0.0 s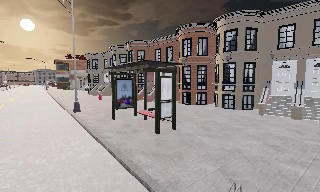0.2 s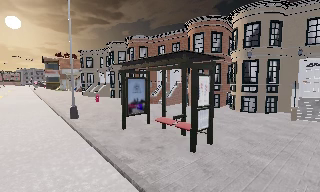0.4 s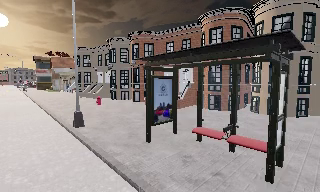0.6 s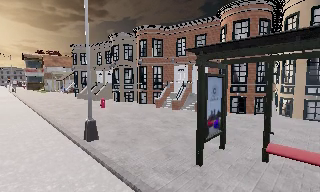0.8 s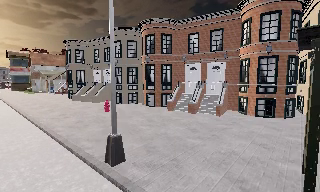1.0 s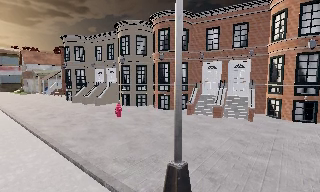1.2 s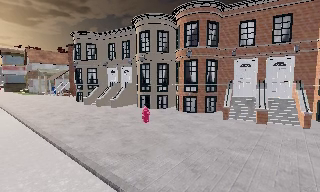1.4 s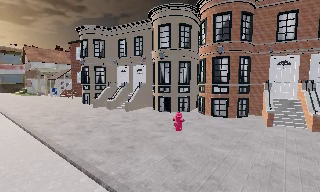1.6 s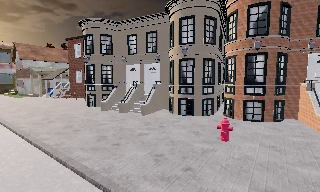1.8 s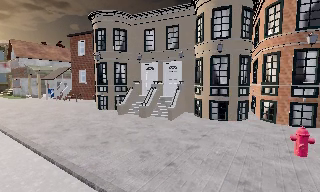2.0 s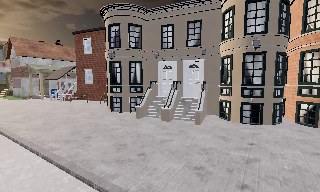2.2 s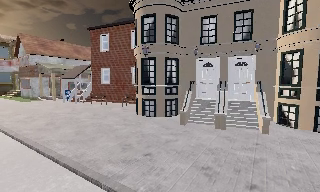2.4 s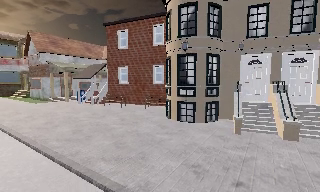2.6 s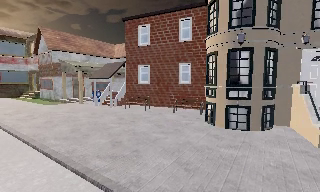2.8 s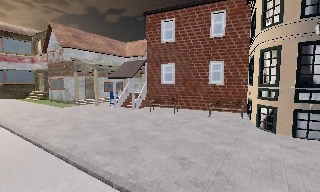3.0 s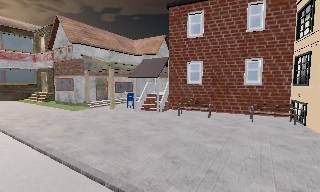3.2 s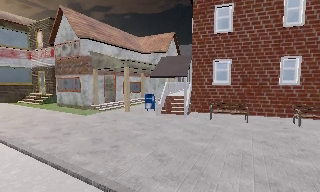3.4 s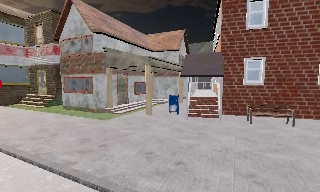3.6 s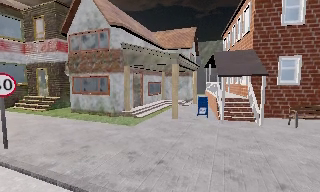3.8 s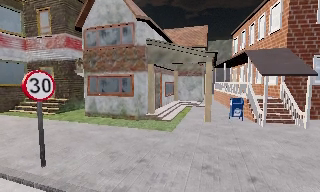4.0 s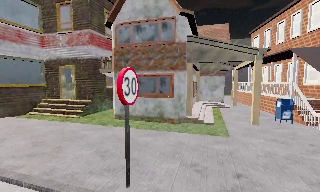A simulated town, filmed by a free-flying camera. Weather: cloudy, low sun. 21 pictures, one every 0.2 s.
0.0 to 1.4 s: The camera pans to its right, which is clockwise from overhead, by about 15 degrees. It travels to its left and forward, about 15 m, so close, fixed things drift to the right.
1.4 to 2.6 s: The camera travels to its left and forward, about 13 m, so close, fixed things drift to the right.
2.6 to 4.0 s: The camera pans to its right, which is clockwise from overhead, by about 15 degrees. It travels to its left and forward, about 16 m, so close, fixed things drift to the right.
The film runs forward here.
